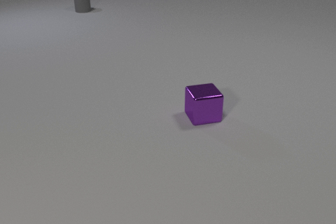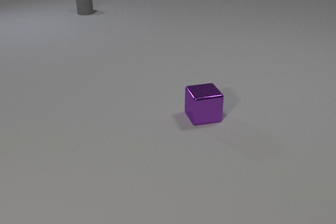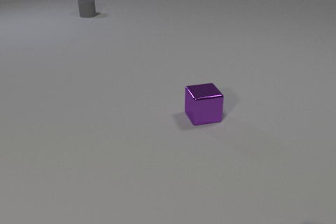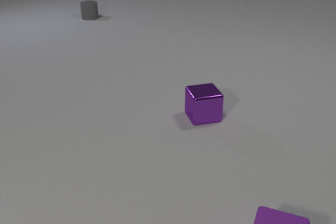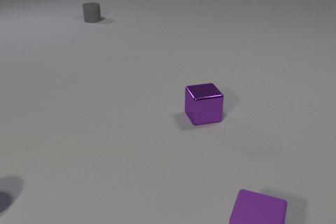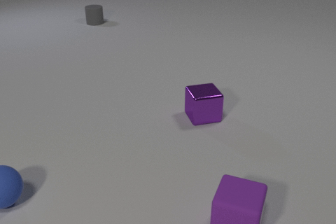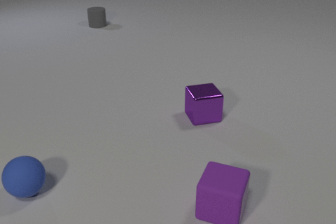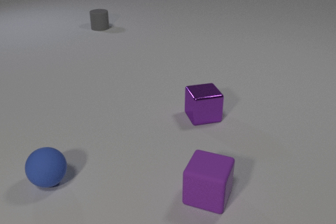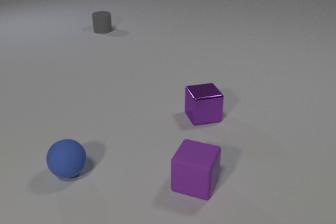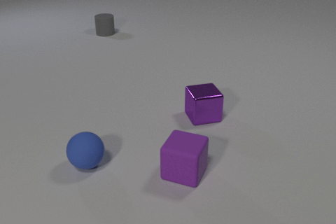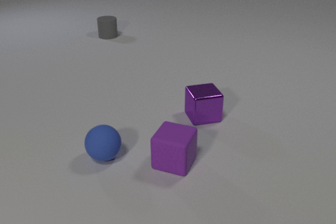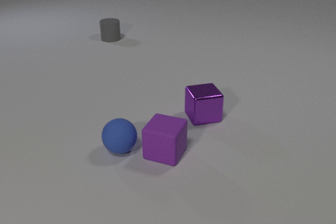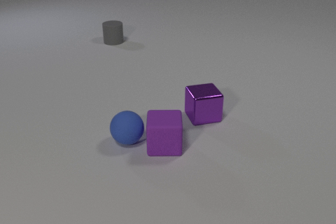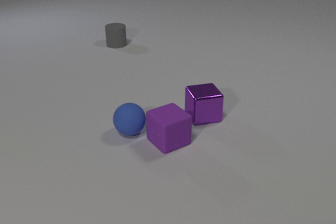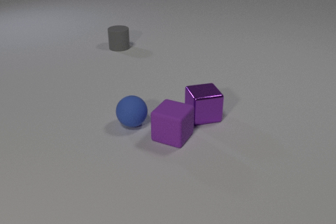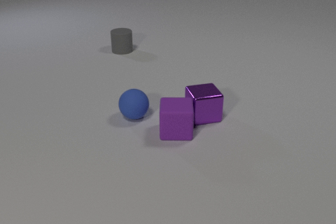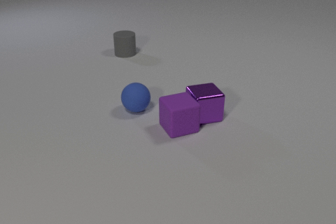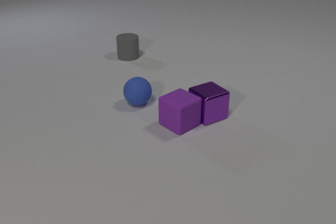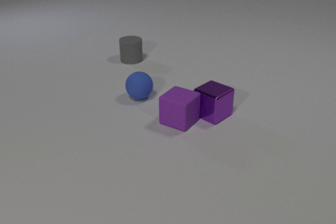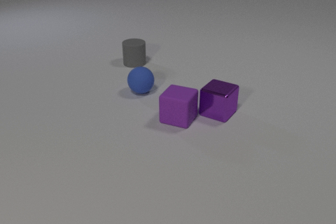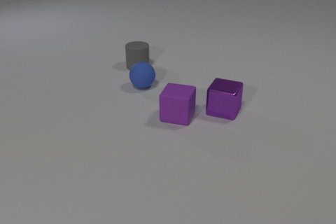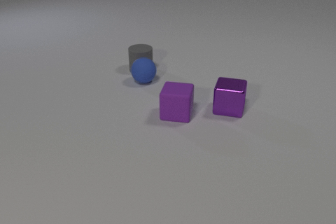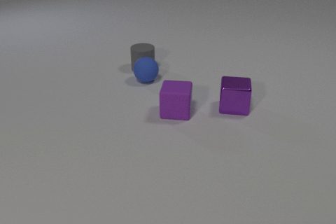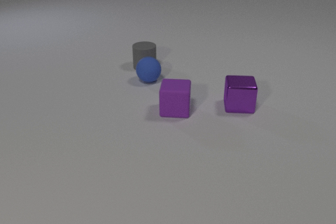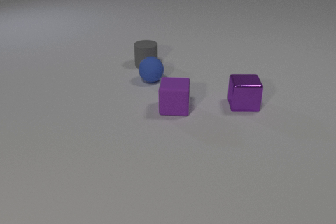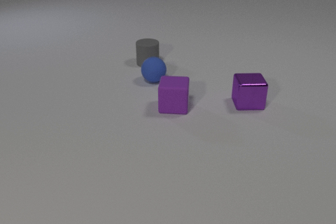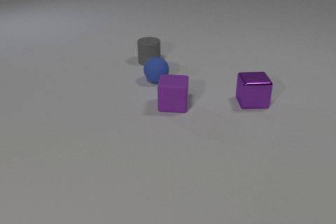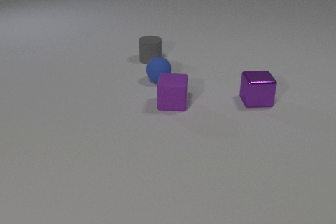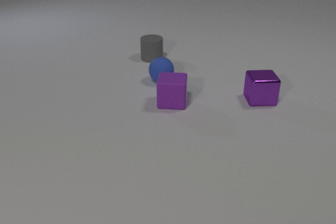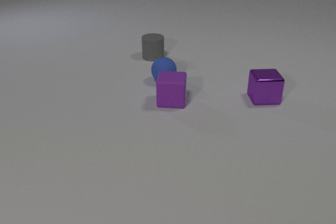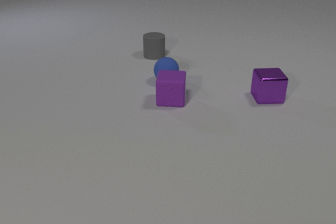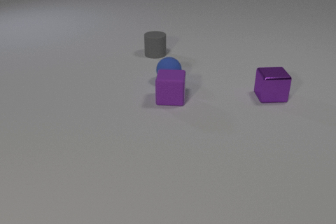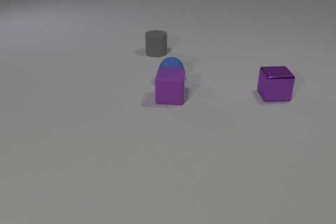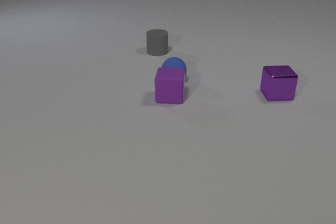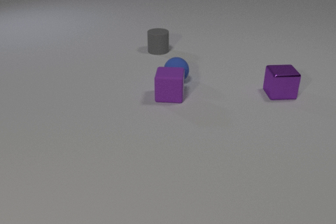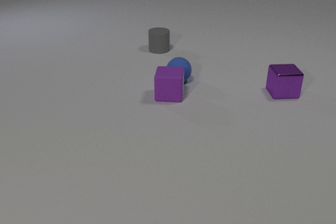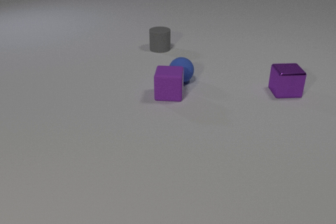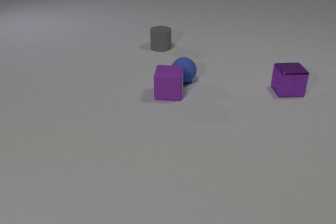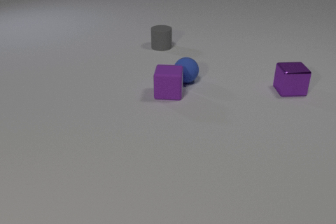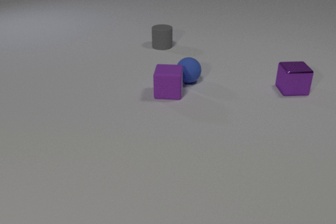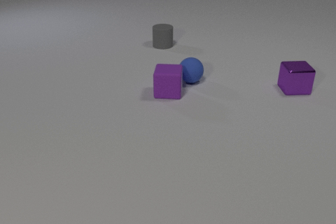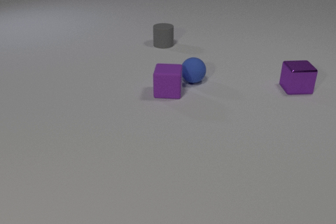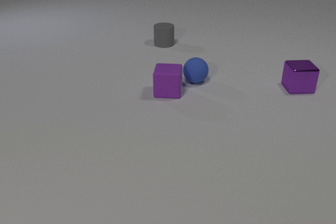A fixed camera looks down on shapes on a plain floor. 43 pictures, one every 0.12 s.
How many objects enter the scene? 2.
What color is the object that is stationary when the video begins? purple.
Are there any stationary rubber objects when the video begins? no.
0.00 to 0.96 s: The purple rubber cube comes in at the bottom edge, slides away from the camera and to the left. The blue rubber sphere comes in at the left edge, rolls to the right. The gray rubber cylinder slides toward the camera.
0.96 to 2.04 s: The purple rubber cube slides away from the camera, spins so that its near face slides to the right, counterclockwise seen from above. The blue rubber sphere rolls away from the camera and to the right. The gray rubber cylinder slides toward the camera. The purple rubber cube and the blue rubber sphere collide. The purple rubber cube and the purple metal cube collide.
2.04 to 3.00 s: The purple rubber cube slides away from the camera, spins counterclockwise seen from above by about 45 degrees, its near face sliding to the right. The blue rubber sphere rolls away from the camera. The purple metal cube slides to the right and away from the camera, spins so that its near face slides to the right, counterclockwise seen from above. The gray rubber cylinder slides to the right and toward the camera. The blue rubber sphere and the gray rubber cylinder collide.
3.00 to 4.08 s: The purple rubber cube slides away from the camera. The blue rubber sphere rolls to the right. The purple metal cube slides to the right and away from the camera. The gray rubber cylinder slides away from the camera.
4.08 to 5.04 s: The purple rubber cube slides away from the camera. The blue rubber sphere rolls to the right. The purple metal cube slides away from the camera and to the right. The gray rubber cylinder slides away from the camera.
